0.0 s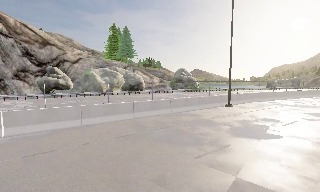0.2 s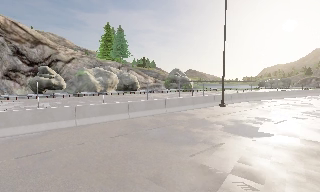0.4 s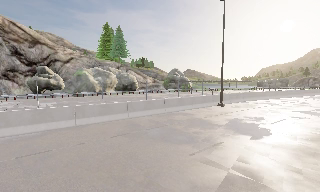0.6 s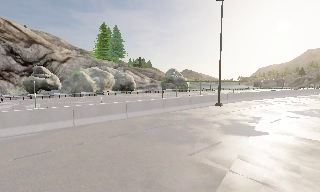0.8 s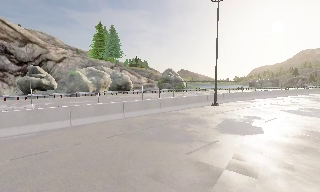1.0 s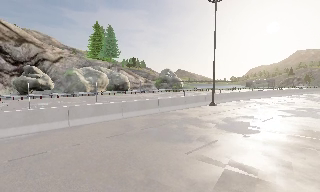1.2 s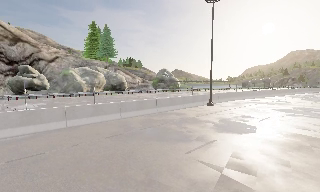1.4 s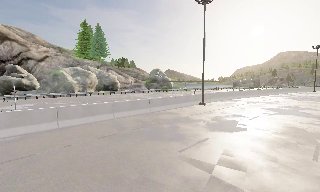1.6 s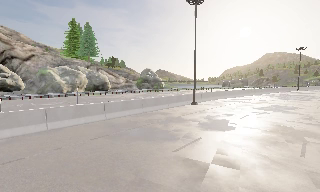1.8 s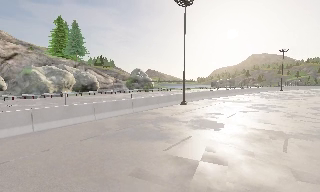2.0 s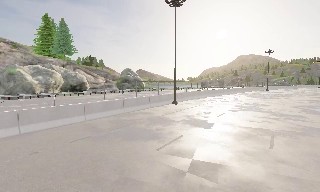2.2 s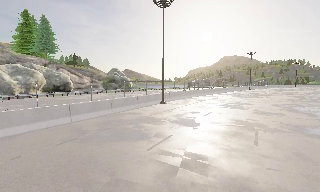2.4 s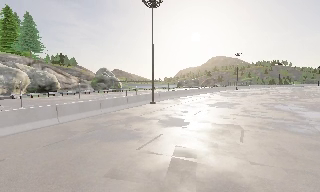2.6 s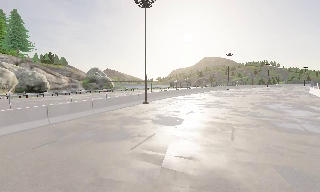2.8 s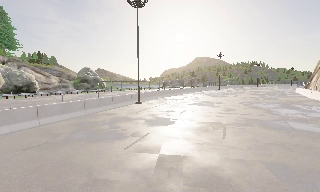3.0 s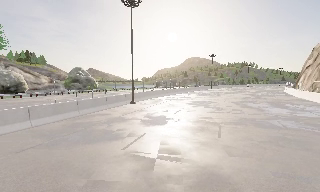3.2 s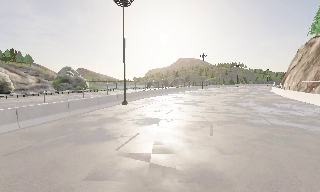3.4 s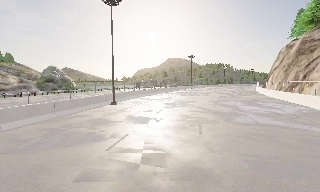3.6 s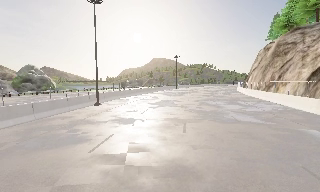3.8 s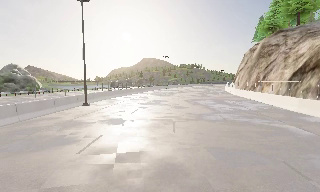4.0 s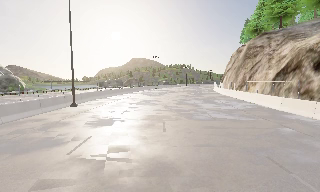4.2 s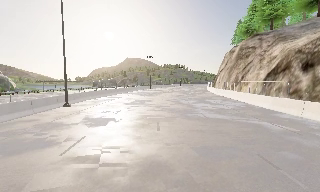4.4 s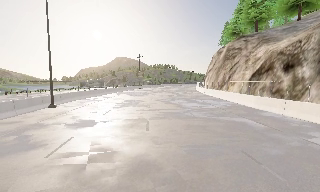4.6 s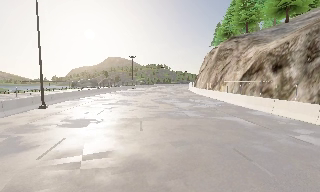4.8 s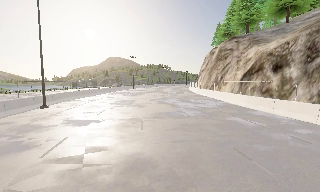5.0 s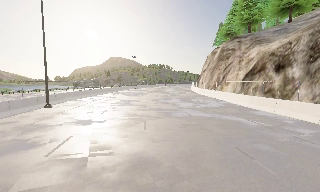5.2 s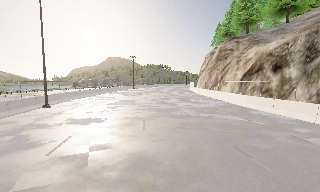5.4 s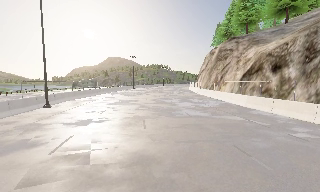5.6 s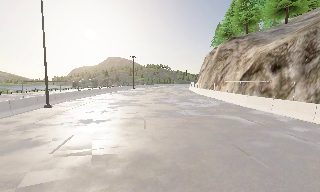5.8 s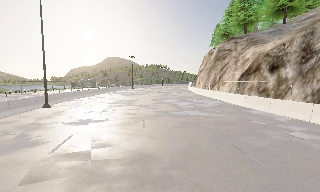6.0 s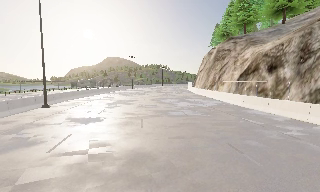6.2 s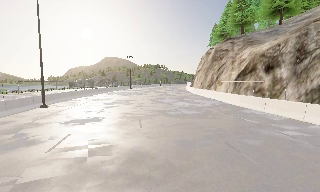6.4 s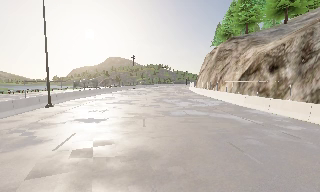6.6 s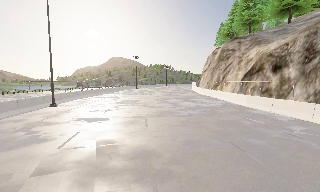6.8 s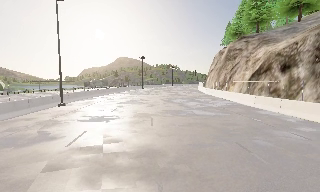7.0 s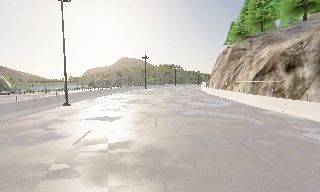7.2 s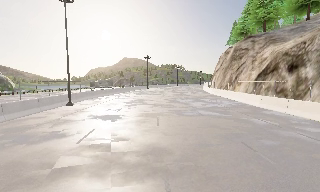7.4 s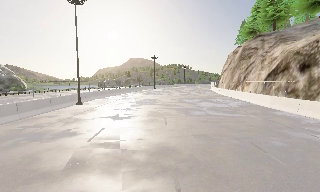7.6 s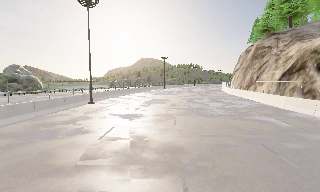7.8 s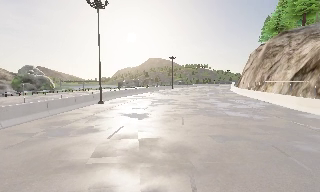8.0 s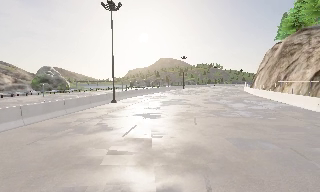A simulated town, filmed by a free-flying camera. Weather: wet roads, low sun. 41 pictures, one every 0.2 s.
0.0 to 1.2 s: The camera shifts only a little, or ends up much as it began.
1.2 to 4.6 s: The camera pans to its right, which is clockwise from overhead, by about 55 degrees. It travels backward and to its left, about 1 m.
4.6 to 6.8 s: The camera travels backward, about 1 m, so what stands in front gets smaller.
6.8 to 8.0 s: The camera swings to its left by about 15 degrees, and the scene slides to the right.
The film runs backward here.
